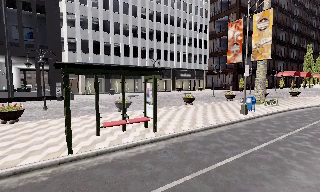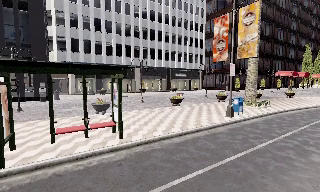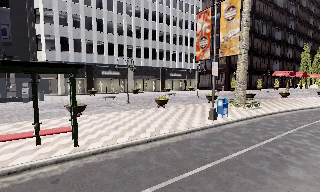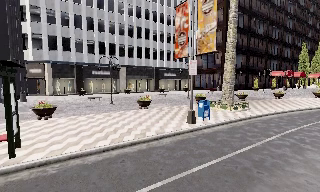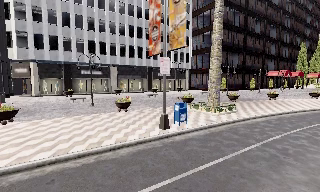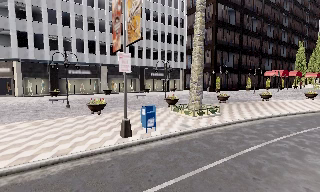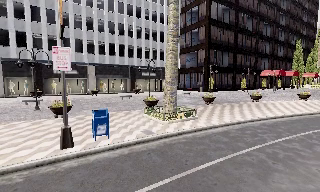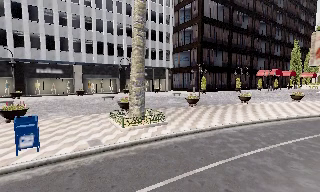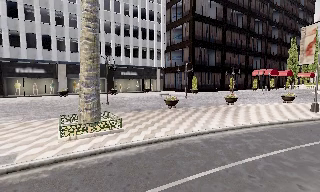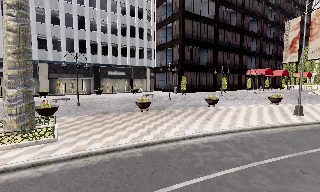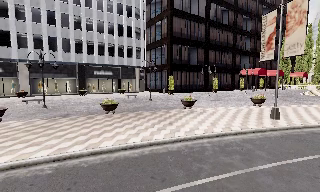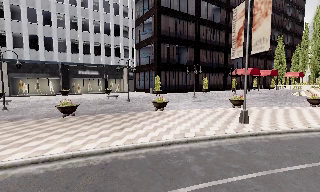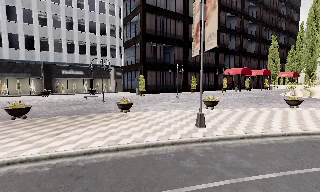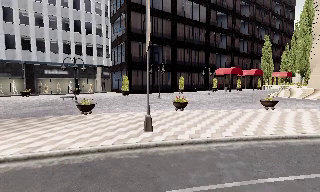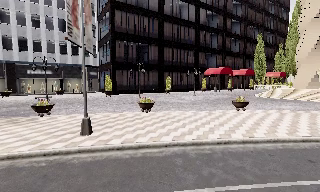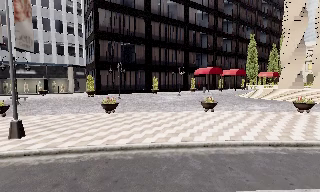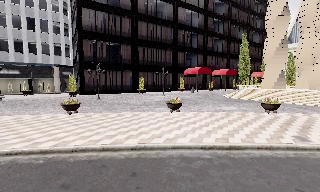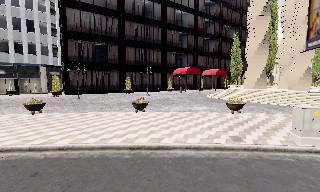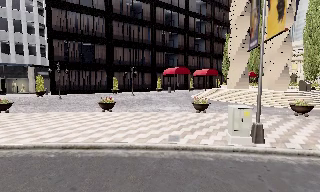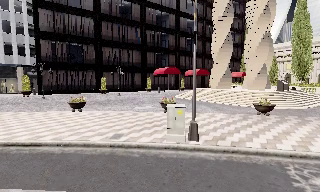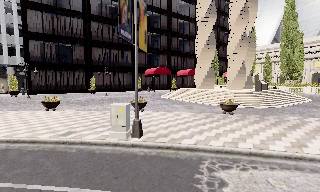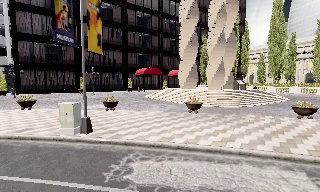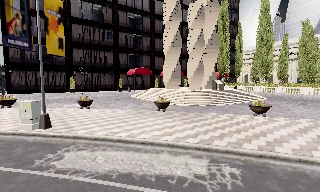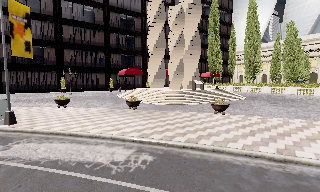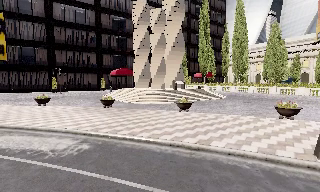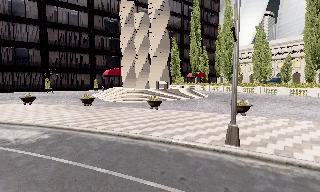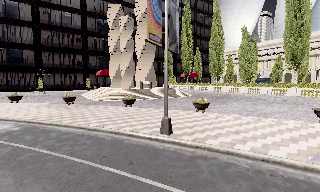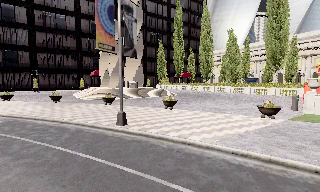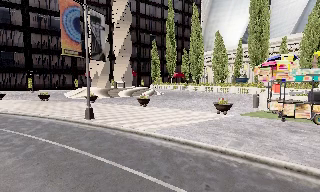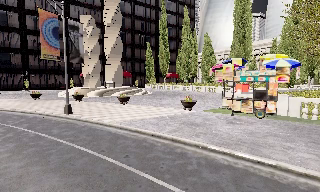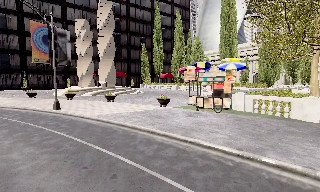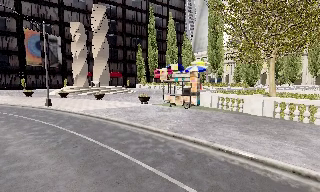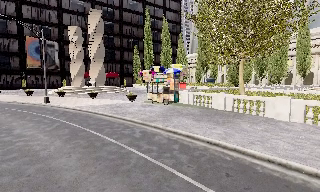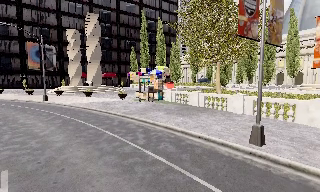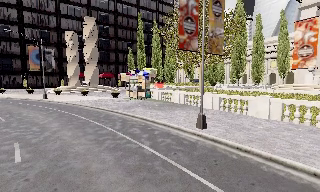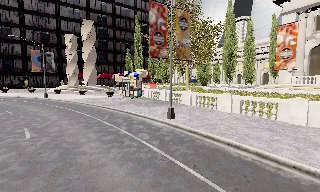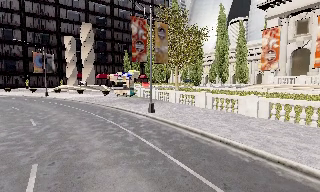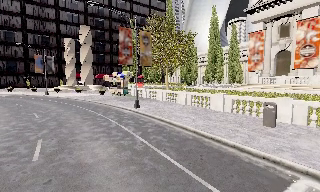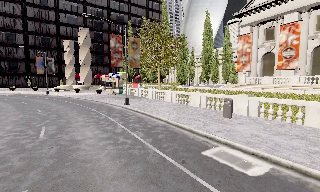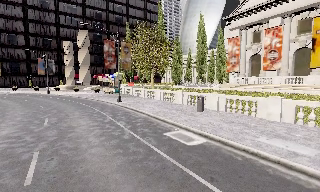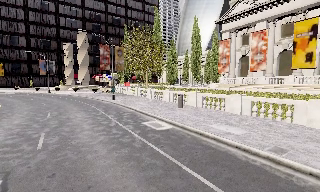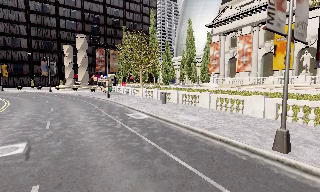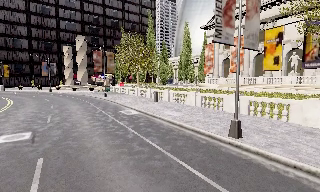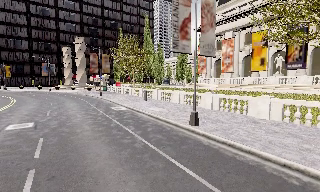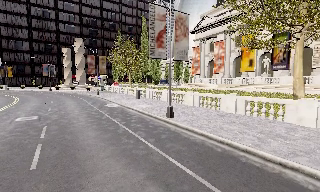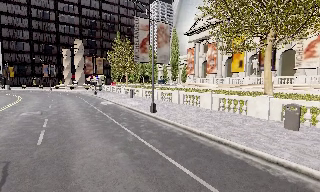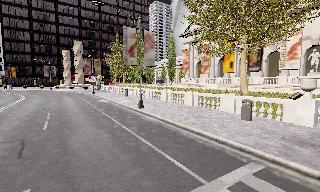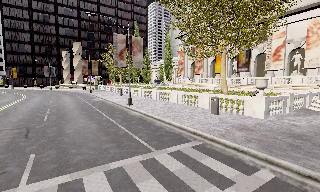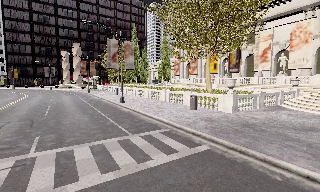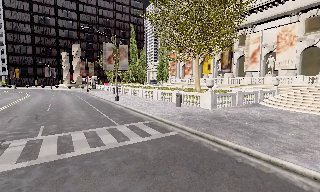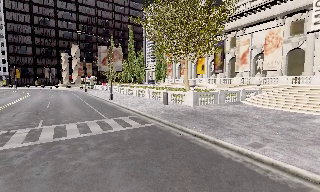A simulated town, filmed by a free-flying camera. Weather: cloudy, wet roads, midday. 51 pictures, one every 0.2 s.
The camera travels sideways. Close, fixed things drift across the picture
to the left.
0.0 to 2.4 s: The camera travels to its right and forward, about 25 m, so close, fixed things drift to the left.
2.4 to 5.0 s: The camera travels to its right, about 30 m, so close, fixed things drift to the left.
5.0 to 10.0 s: The camera travels backward and to its right, about 55 m, so what stands in front gets smaller.
The film runs backward here.
